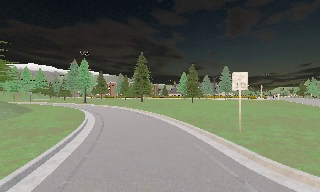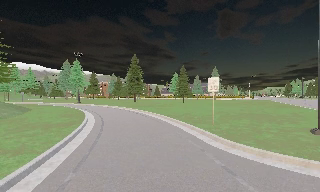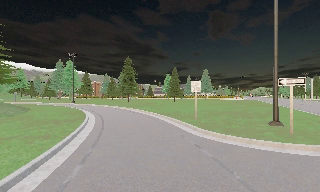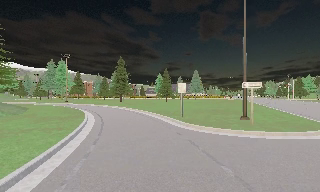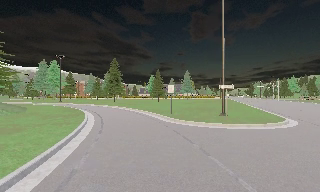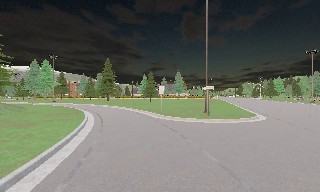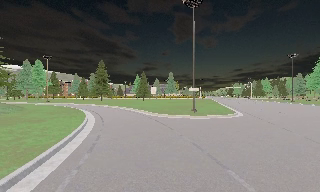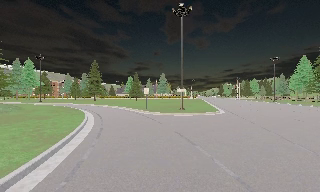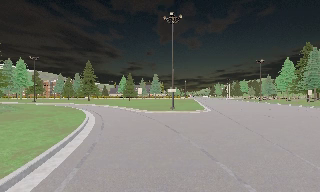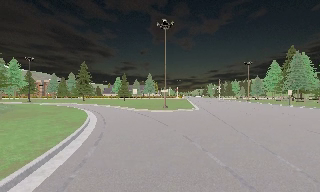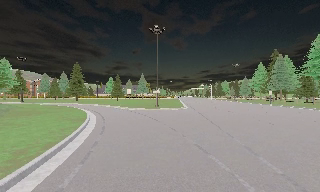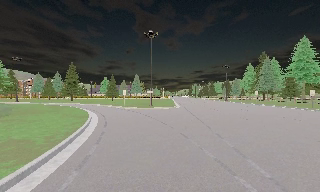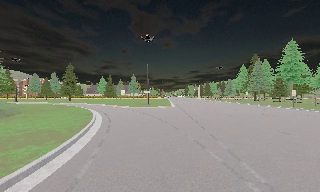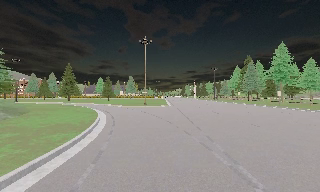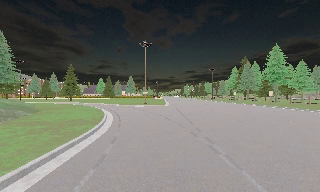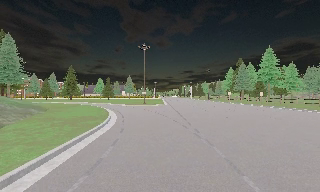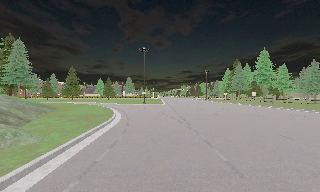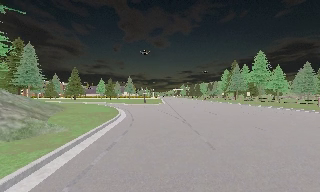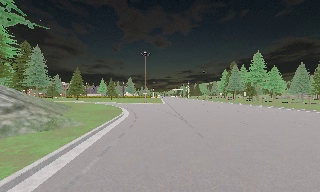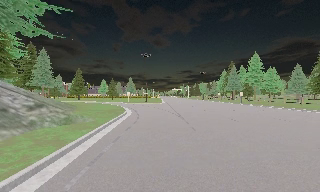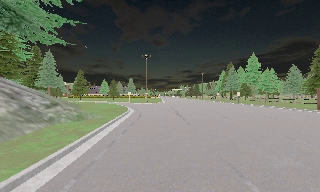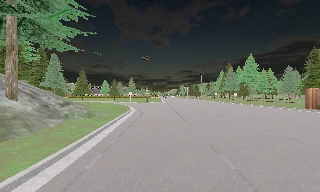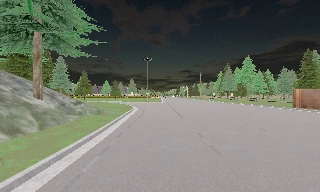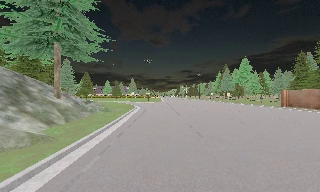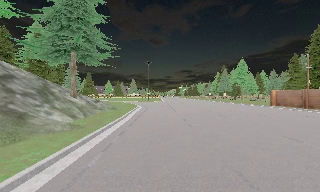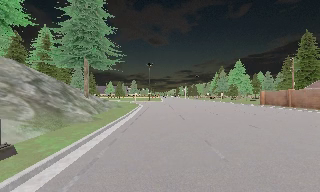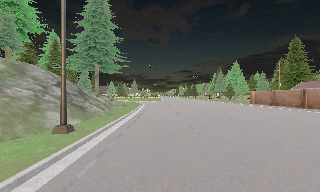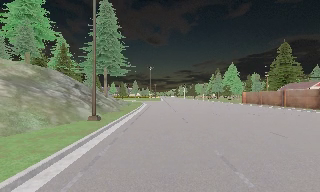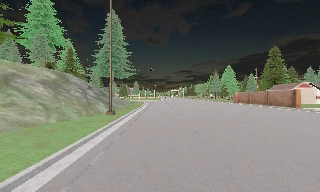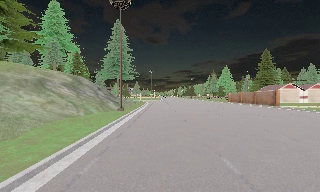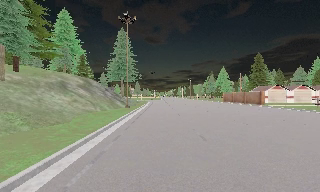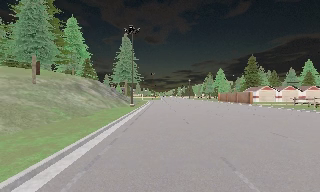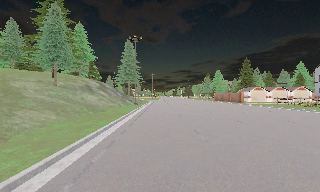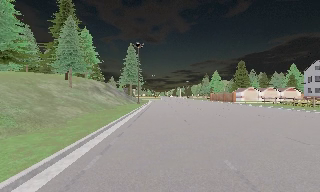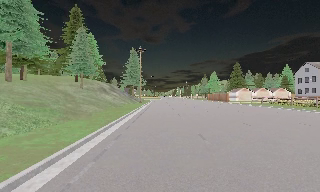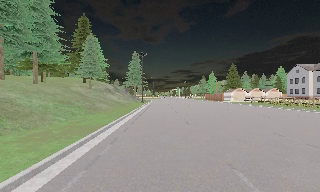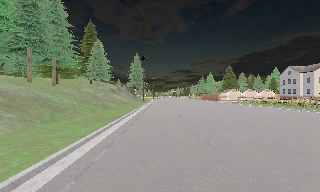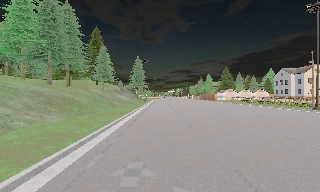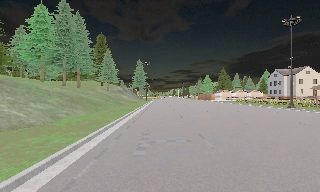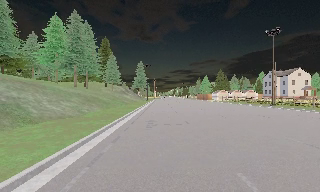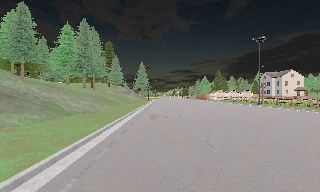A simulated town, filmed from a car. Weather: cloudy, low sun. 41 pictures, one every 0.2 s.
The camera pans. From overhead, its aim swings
clockwise.
The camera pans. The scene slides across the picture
to the left.
0.0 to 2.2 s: The camera pans to its right, which is clockwise from overhead, by about 30 degrees. It travels backward, about 19 m, so what stands in front gets smaller.
2.2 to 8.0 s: The camera travels backward, about 75 m, so what stands in front gets smaller. It gains speed.
The film runs backward here.
